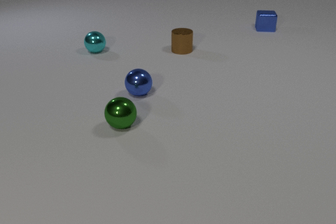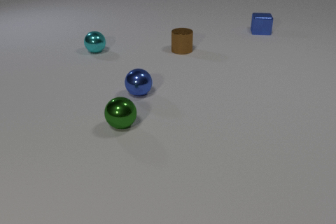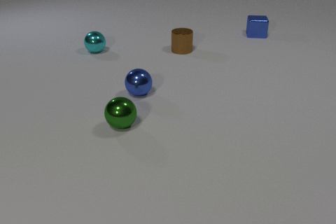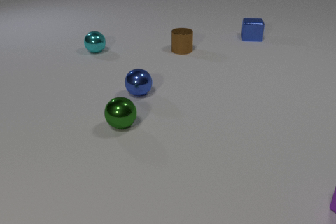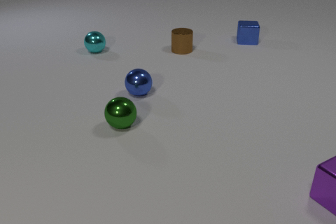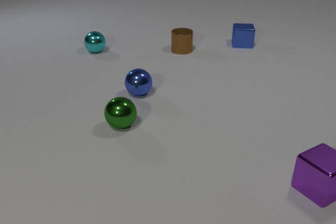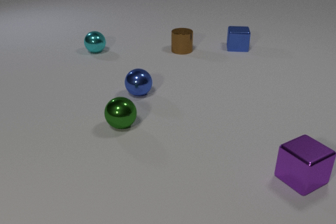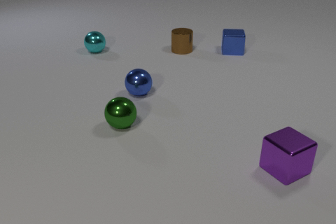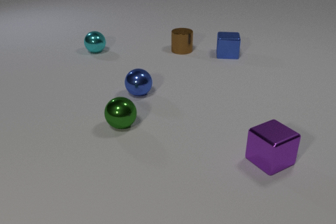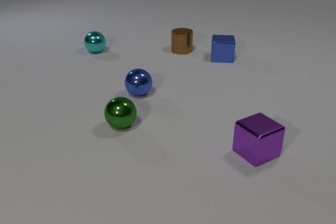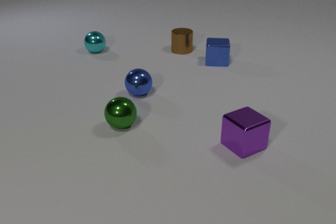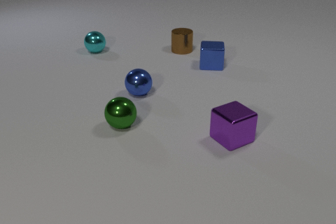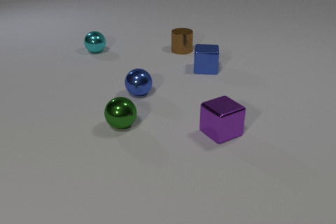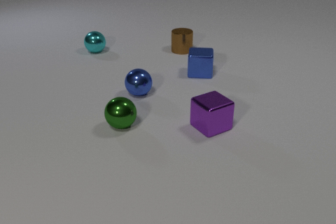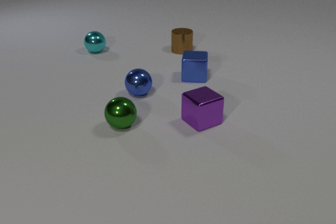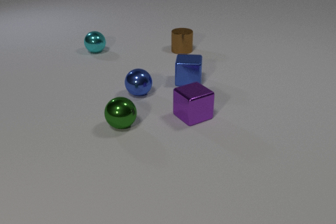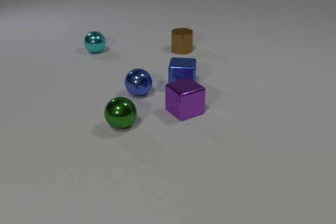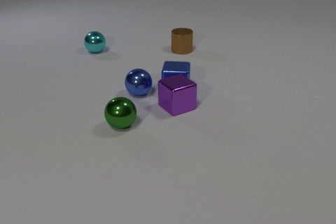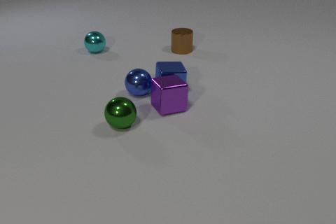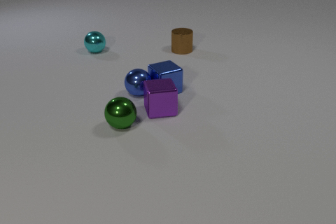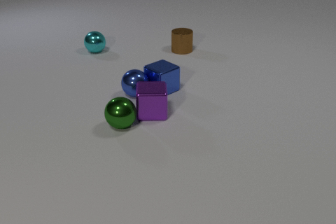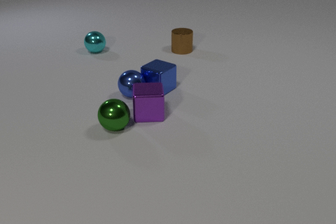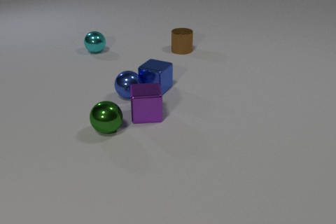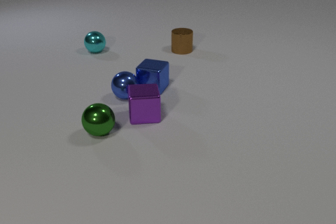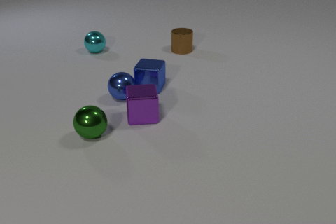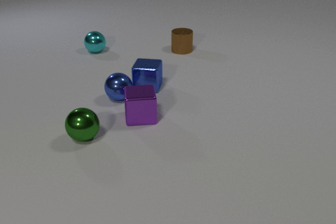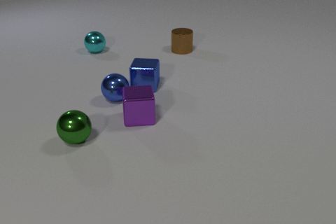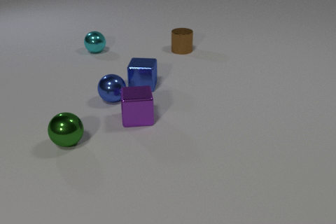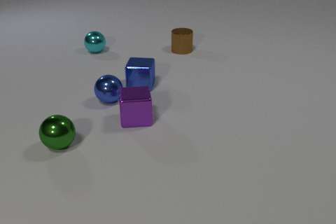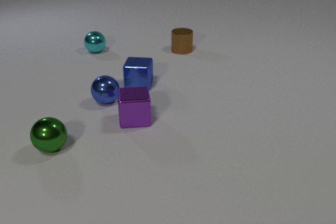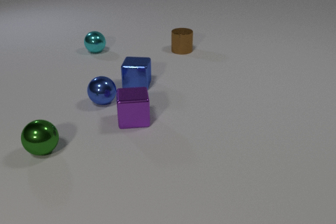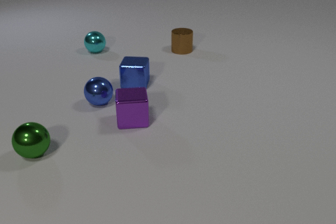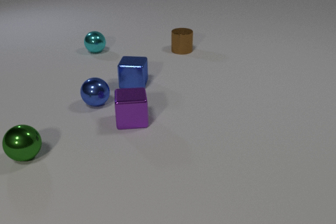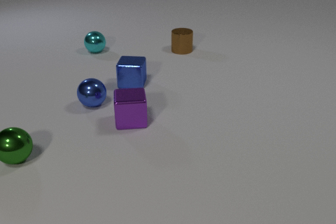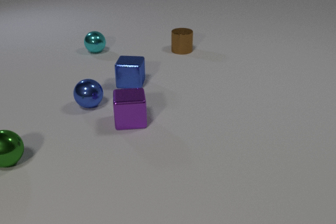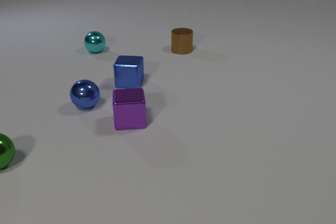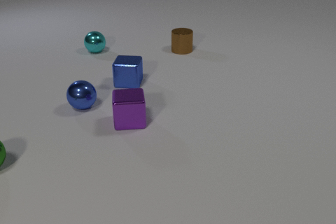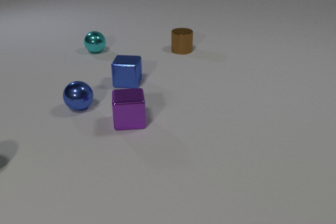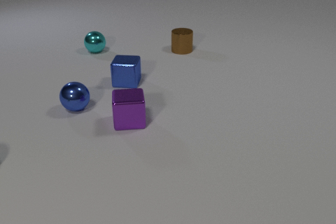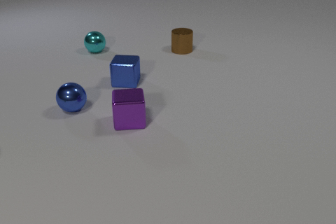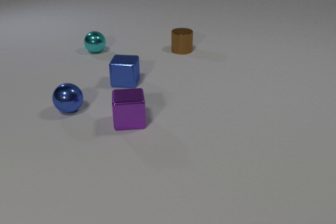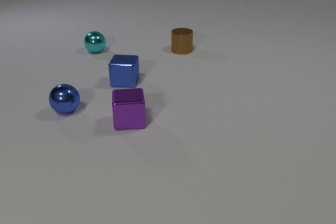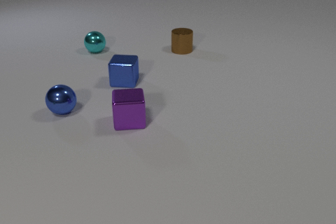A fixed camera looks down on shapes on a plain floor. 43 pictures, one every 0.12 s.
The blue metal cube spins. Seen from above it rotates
counterclockwise.
The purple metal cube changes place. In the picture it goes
to the left.
0.00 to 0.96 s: The purple metal cube comes in at the right edge, slides to the left and away from the camera. The blue metal cube slides toward the camera and to the left.
0.96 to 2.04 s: The purple metal cube slides to the left and away from the camera. The blue metal cube slides toward the camera and to the left.
2.04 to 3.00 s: The purple metal cube slides to the left and toward the camera, spins clockwise seen from above by about 30 degrees, its near face sliding to the left. The blue metal cube slides to the left, spins counterclockwise seen from above by about 90 degrees, its near face sliding to the right. The green metal sphere rolls to the left and toward the camera. The blue metal sphere rolls to the left and toward the camera. The purple metal cube and the blue metal cube collide. The blue metal cube and the blue metal sphere collide. The purple metal cube and the green metal sphere collide.
3.00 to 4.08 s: The purple metal cube slides to the left and toward the camera. The blue metal cube slides to the left and away from the camera. The green metal sphere rolls to the left. The blue metal sphere rolls to the left.
4.08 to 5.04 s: The blue metal cube slides to the left. The green metal sphere rolls to the left, leaves at the left edge. The blue metal sphere rolls to the left.
What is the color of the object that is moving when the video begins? blue.
What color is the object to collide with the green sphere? purple.
How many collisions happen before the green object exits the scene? 3.
